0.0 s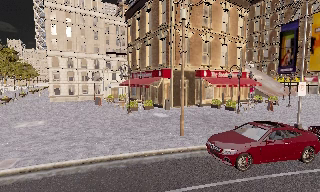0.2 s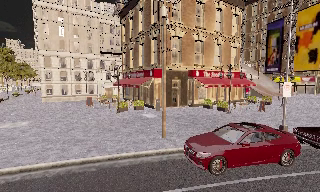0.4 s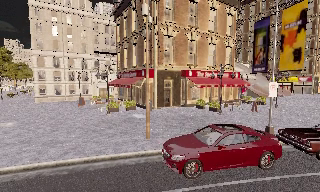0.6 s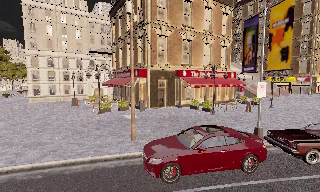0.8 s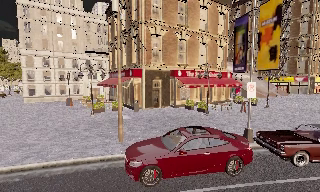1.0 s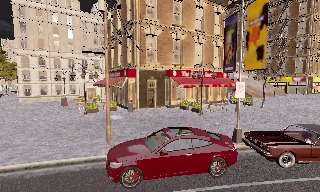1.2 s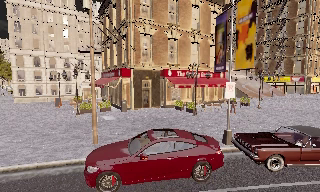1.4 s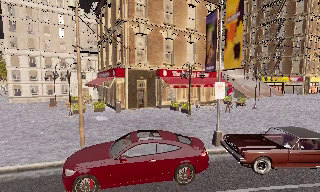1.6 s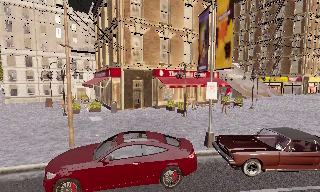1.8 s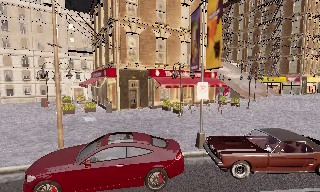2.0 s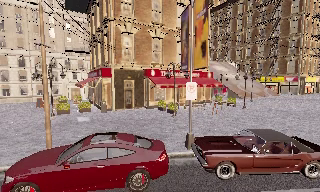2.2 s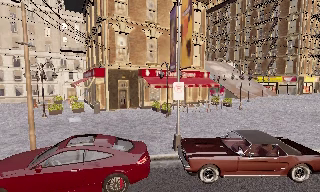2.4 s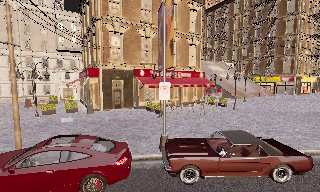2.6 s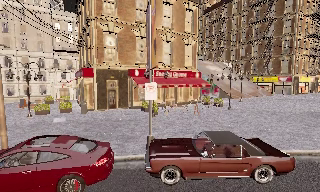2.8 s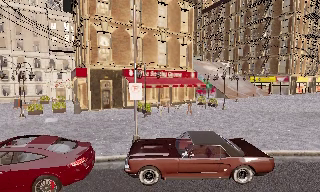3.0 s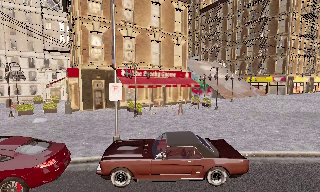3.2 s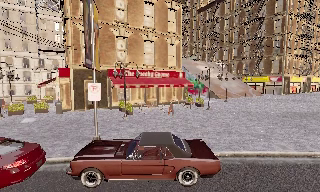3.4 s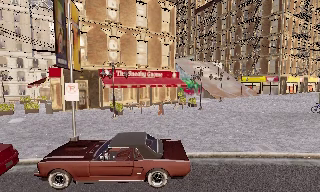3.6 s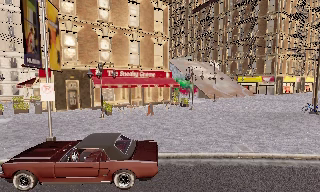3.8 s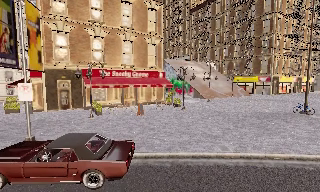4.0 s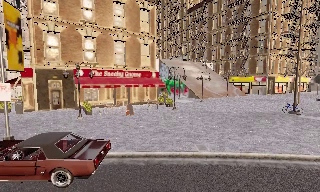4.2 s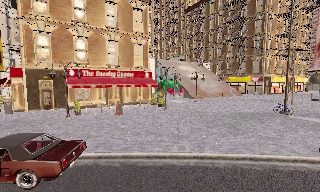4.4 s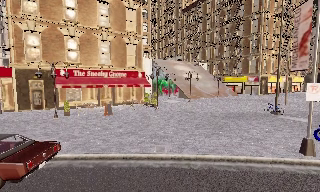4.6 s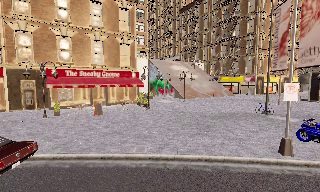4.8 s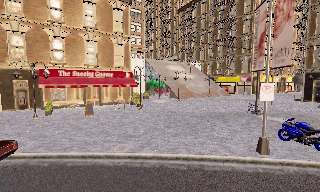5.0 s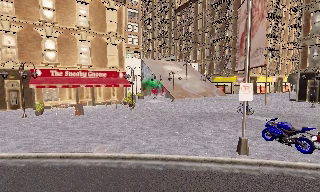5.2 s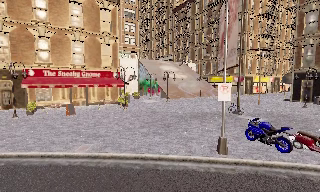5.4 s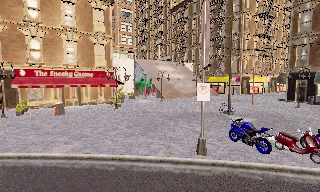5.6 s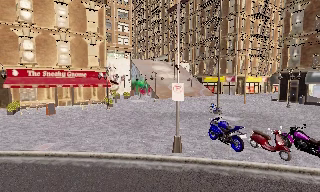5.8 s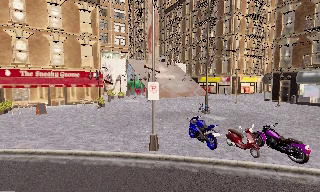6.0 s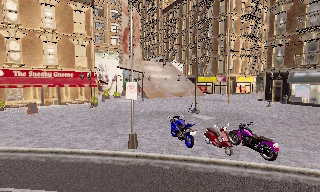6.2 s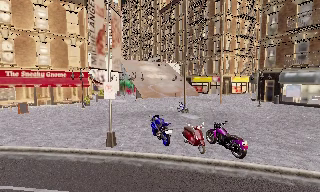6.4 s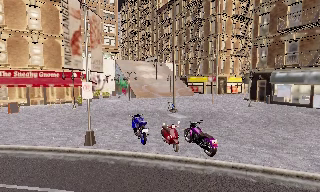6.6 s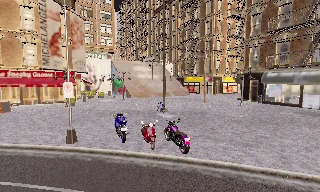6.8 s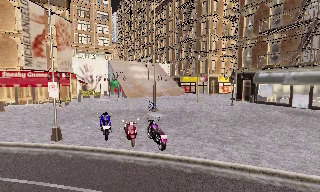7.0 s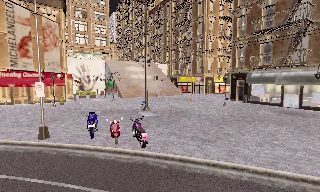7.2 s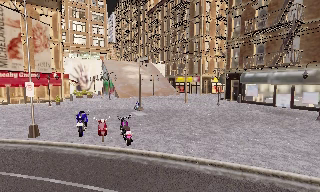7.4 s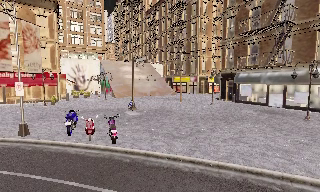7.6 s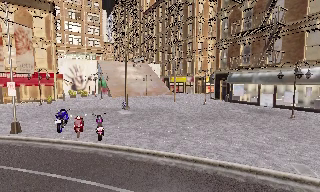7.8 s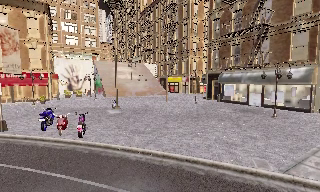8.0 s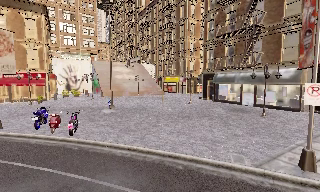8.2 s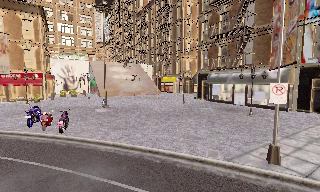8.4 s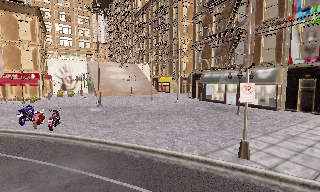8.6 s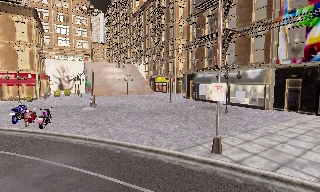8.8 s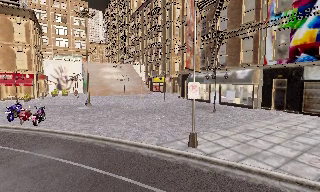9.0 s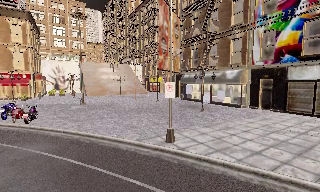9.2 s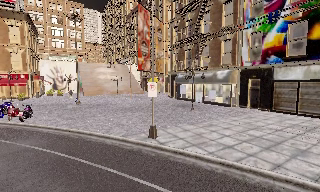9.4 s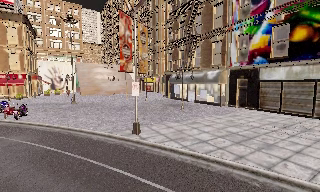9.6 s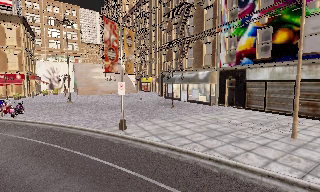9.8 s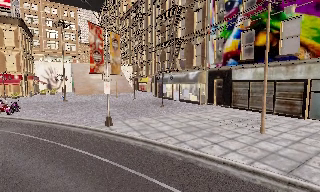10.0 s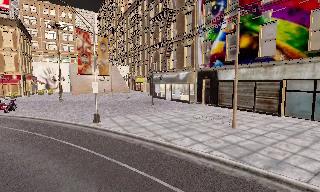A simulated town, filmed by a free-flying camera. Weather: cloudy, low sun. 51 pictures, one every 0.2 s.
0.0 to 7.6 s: The camera travels to its right, about 30 m, so close, fixed things drift to the left.
7.6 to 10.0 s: The camera travels to its right and backward, about 14 m, so close, fixed things drift to the left.
The film runs backward here.
